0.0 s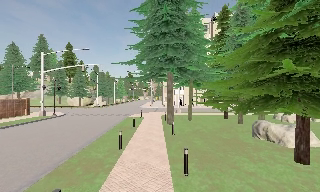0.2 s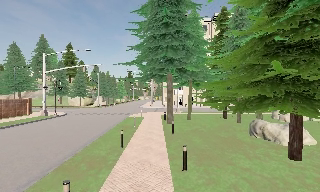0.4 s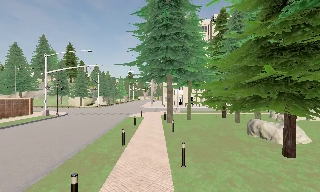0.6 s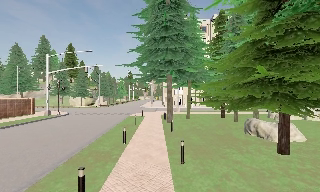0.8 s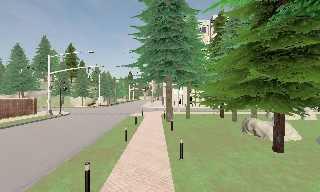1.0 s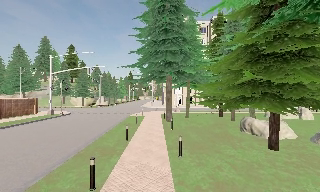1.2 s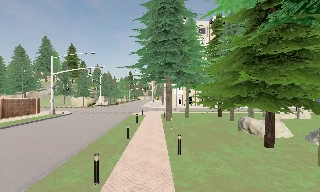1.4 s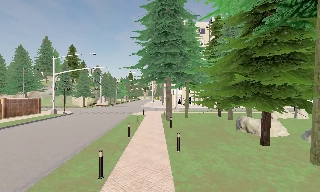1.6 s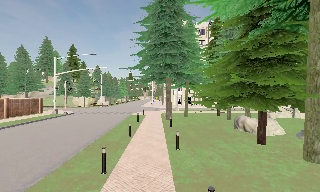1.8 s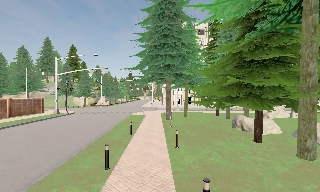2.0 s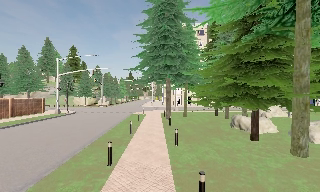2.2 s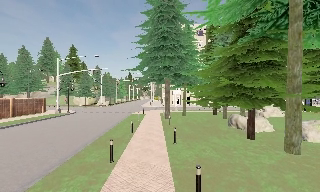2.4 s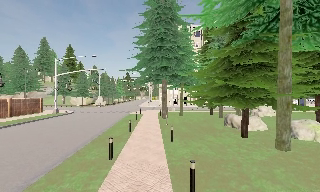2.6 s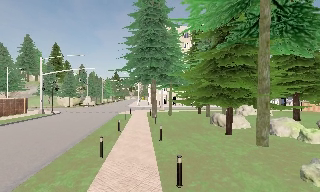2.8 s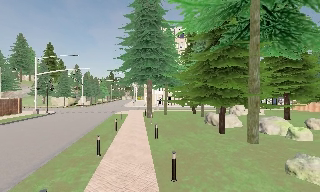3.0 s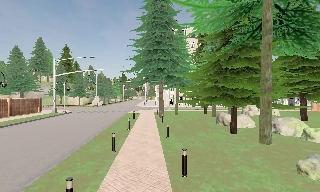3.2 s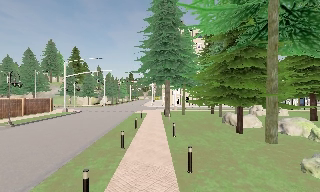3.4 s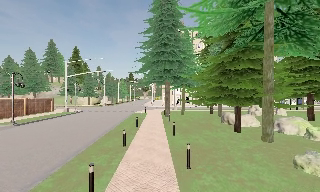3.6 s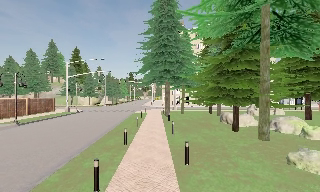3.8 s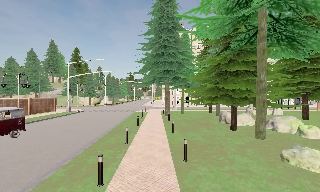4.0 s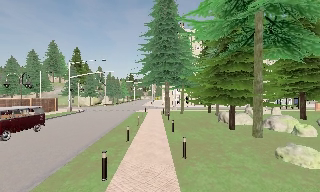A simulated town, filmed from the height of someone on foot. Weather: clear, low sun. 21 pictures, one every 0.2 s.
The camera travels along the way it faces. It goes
backward.
0.0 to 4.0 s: The camera travels backward, about 6 m, so what stands in front gets smaller.
The film runs backward here.
